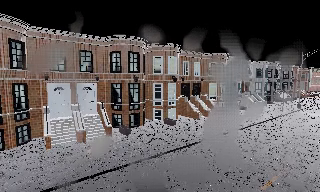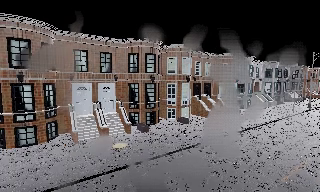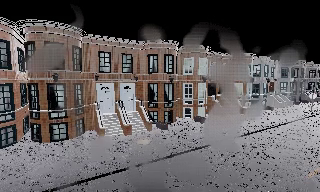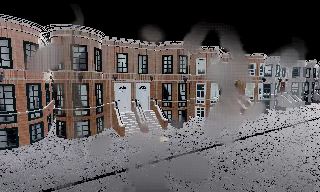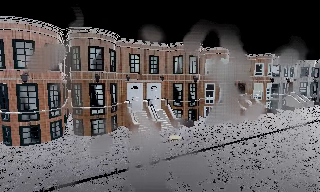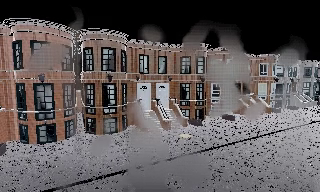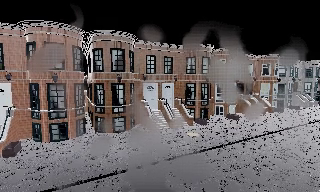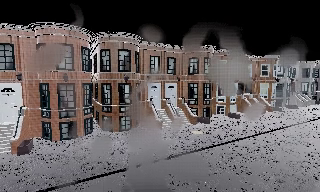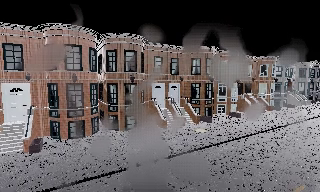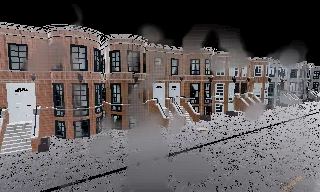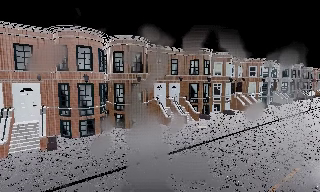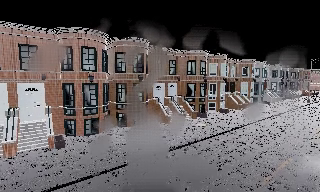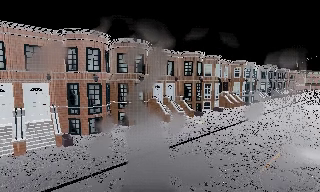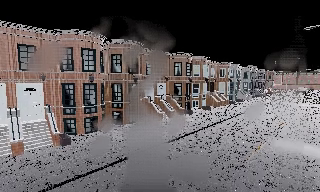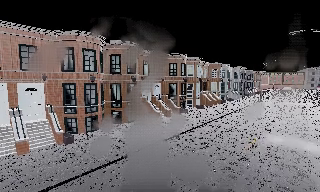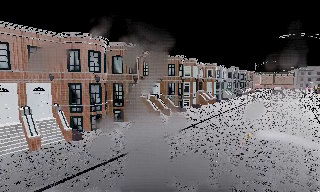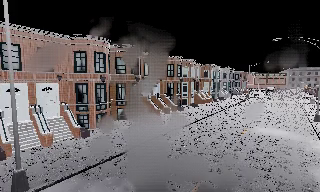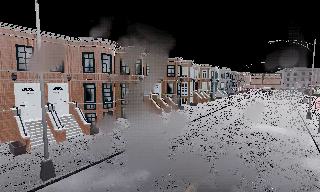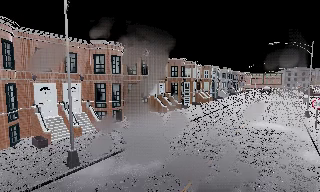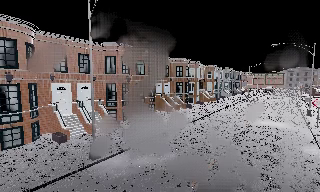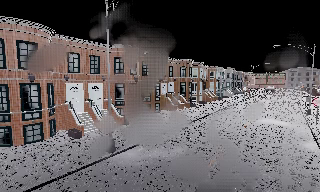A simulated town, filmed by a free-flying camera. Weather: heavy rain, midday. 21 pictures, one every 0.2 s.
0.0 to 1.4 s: The camera travels to its left and backward, about 6 m, so close, fixed things drift to the right.
1.4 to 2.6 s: The camera pans to its right, which is clockwise from overhead, by about 15 degrees. It travels to its left and backward, about 4.5 m.
2.6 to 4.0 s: The camera travels backward and to its left, about 6 m, so what stands in front gets smaller.
The film runs backward here.
